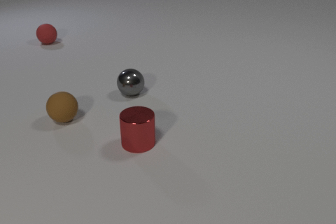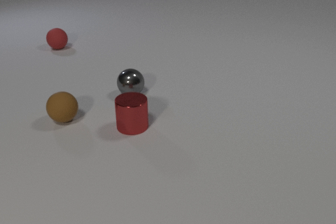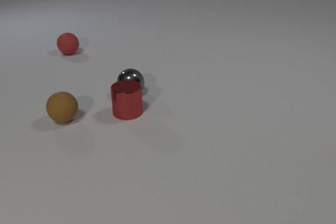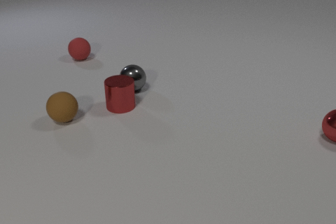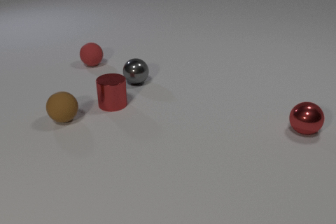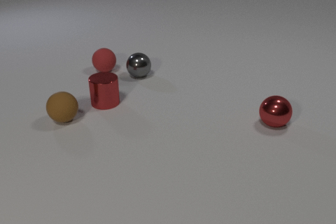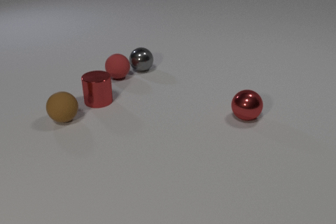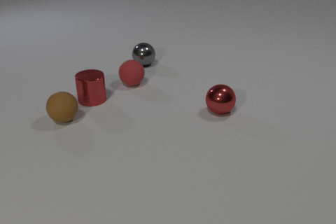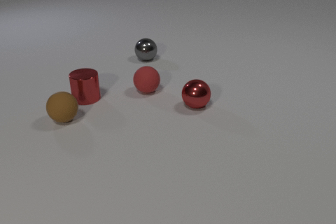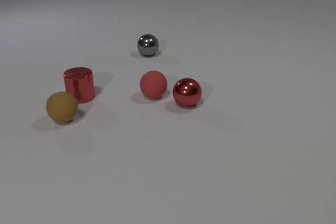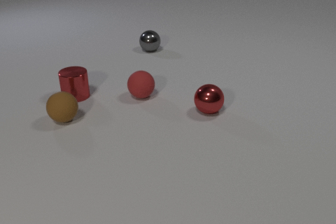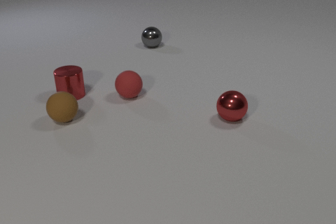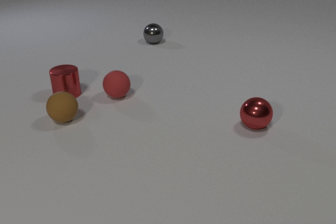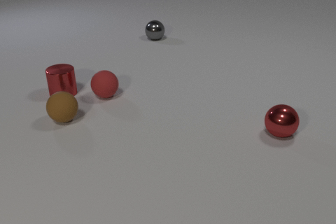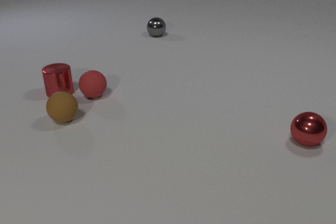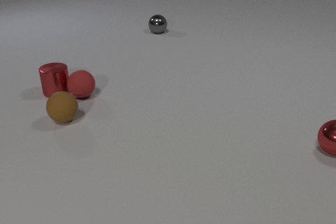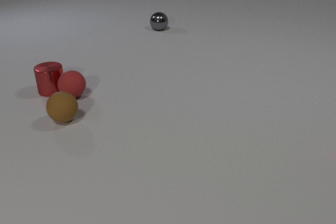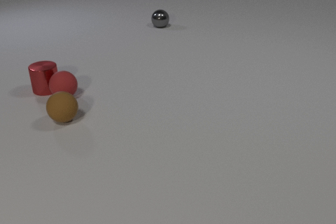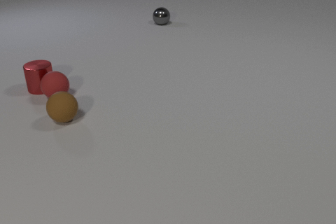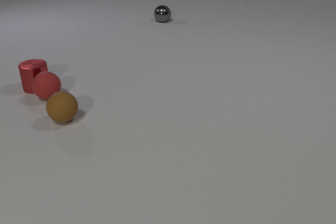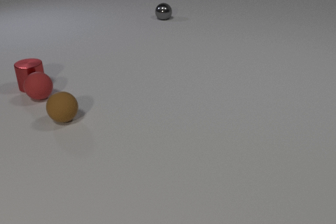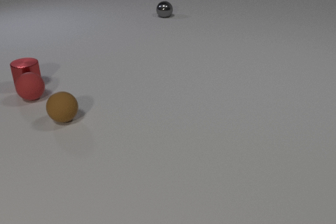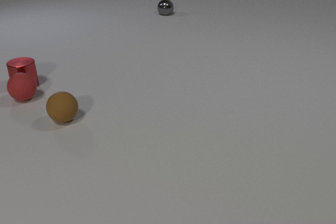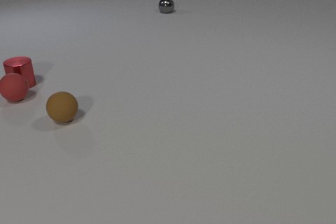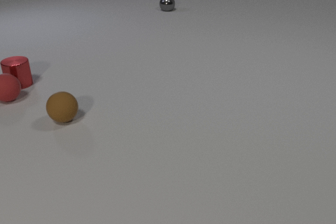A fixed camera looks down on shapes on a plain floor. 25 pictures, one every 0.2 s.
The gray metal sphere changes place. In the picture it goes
away from the camera.
0.0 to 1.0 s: The red rubber sphere rolls toward the camera and to the right. The red metal cylinder slides away from the camera. The red metal sphere comes in at the right edge, rolls to the left. The gray metal sphere rolls away from the camera. The red metal cylinder and the gray metal sphere collide.
1.0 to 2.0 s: The red rubber sphere rolls toward the camera and to the right. The red metal cylinder slides to the left and away from the camera. The red metal sphere rolls to the left. The gray metal sphere rolls away from the camera. The red rubber sphere and the red metal sphere collide.
2.0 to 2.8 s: The red rubber sphere rolls to the left. The red metal cylinder slides to the left and away from the camera. The red metal sphere rolls to the right. The gray metal sphere rolls away from the camera.
2.8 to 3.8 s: The red rubber sphere rolls to the left. The red metal cylinder slides to the left and away from the camera. The red metal sphere rolls to the right, leaves at the right edge. The gray metal sphere rolls away from the camera. The red rubber sphere and the red metal cylinder collide.
3.8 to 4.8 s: The red rubber sphere rolls to the left. The red metal cylinder slides to the left and away from the camera. The gray metal sphere rolls away from the camera.
How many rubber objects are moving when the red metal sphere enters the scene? 1.
How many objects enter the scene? 1.
What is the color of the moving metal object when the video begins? red.
